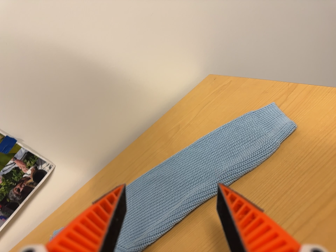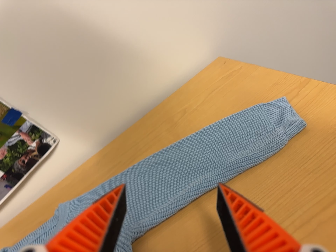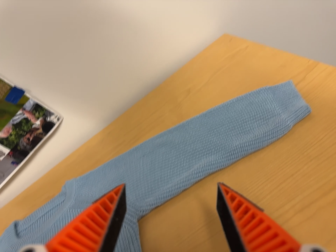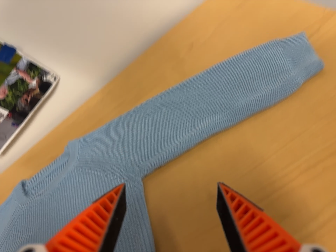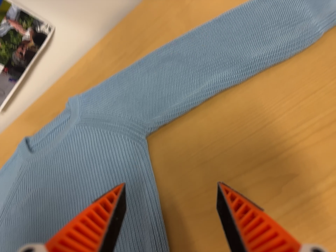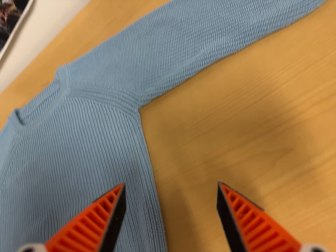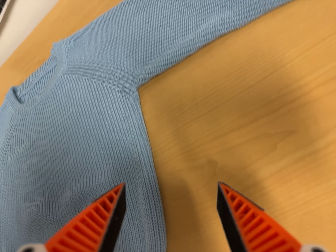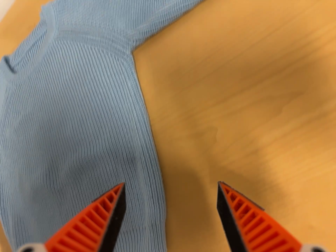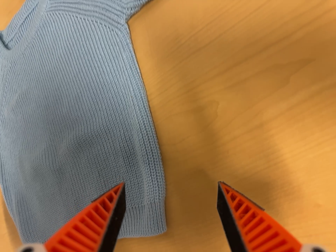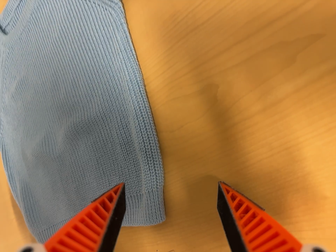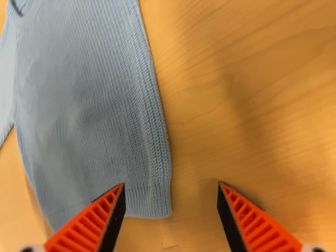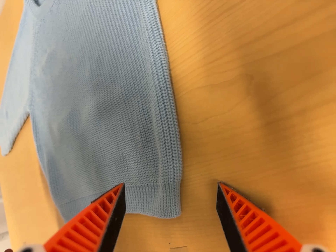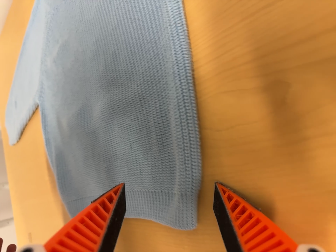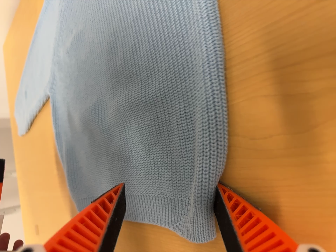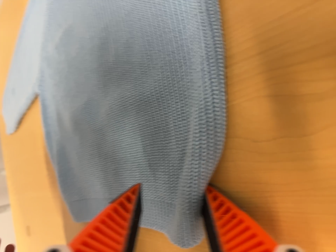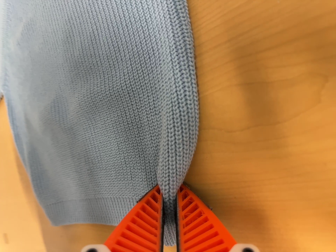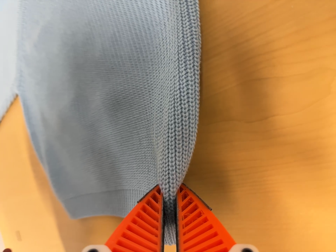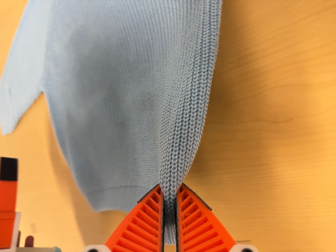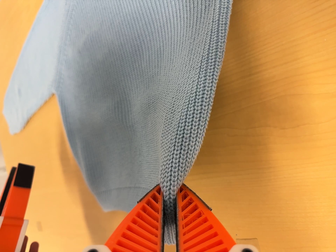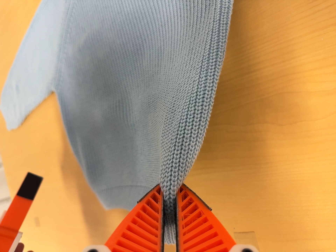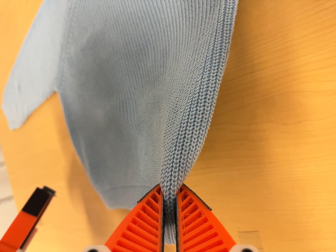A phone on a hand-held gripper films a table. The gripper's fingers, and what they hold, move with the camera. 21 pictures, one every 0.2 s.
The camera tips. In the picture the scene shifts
upward.
0.0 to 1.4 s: The camera travels forward and toward the top of its view, about 8 cm. Its aim tips toward the bottom of its view by about 55 degrees, and the scene shifts upward.
1.4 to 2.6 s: The scene slides to the right, as the camera pans about 15 degrees to its left. It travels forward, about 10 cm, so what stands in front looms larger. Its aim tips toward the bottom of its view by about 15 degrees, and the scene shifts upward. It rolls about its line of sight by about 10 degrees, and the scene rotates clockwise.
2.6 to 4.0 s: The camera travels to its left and backward, about 9 cm.
The film runs forward here.
